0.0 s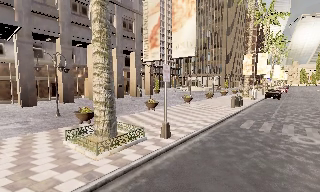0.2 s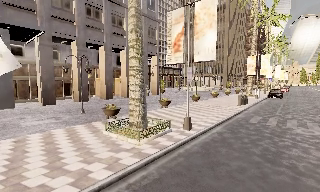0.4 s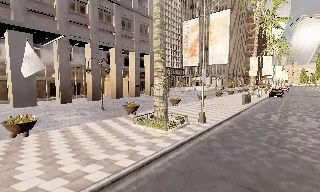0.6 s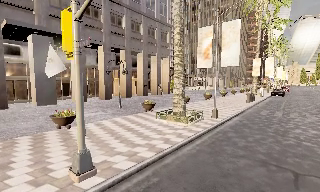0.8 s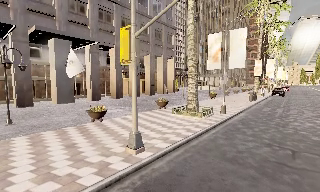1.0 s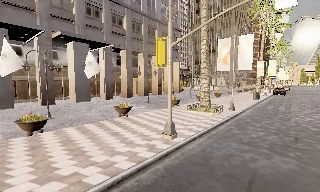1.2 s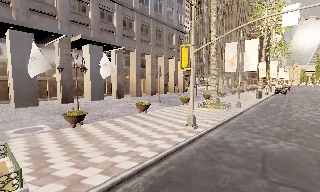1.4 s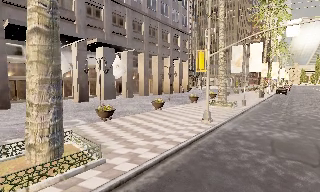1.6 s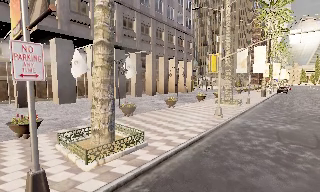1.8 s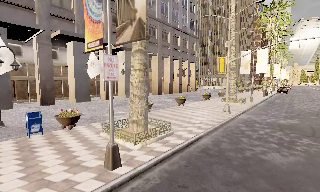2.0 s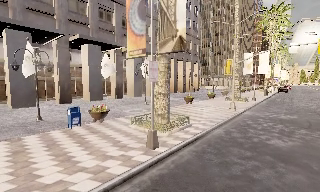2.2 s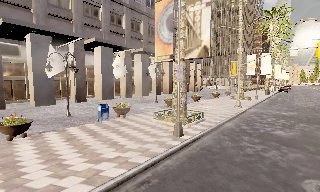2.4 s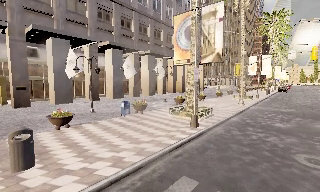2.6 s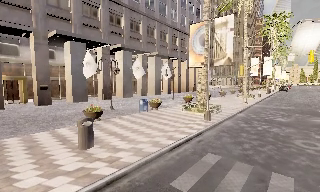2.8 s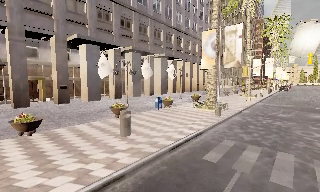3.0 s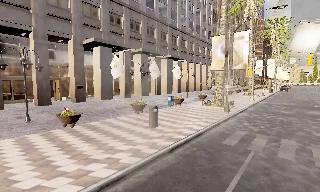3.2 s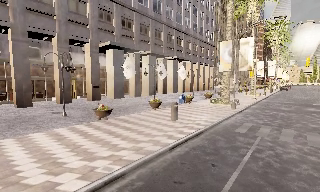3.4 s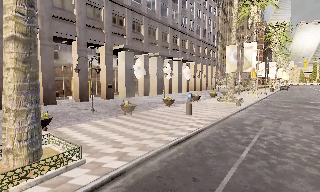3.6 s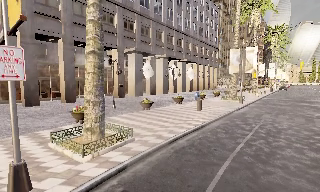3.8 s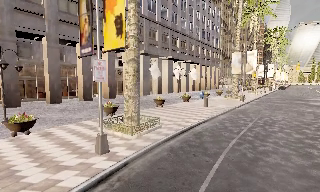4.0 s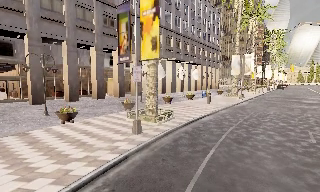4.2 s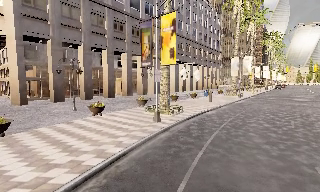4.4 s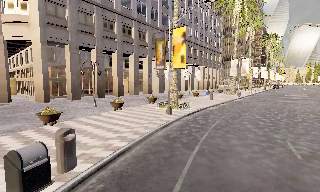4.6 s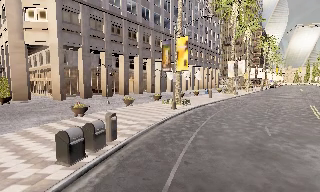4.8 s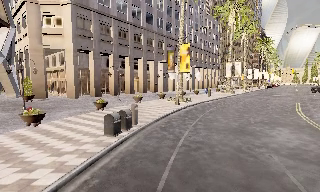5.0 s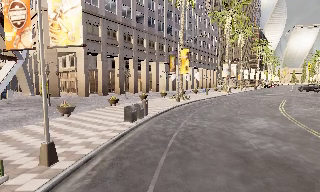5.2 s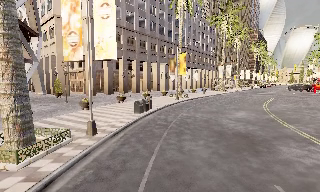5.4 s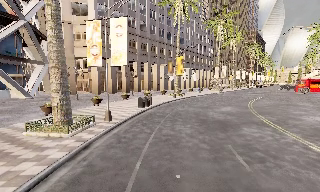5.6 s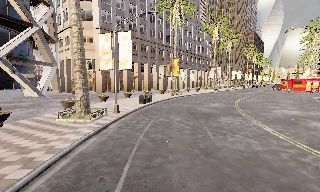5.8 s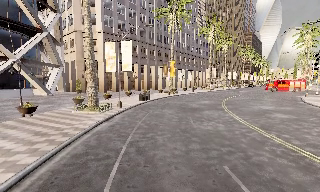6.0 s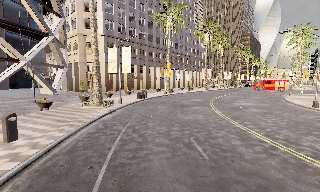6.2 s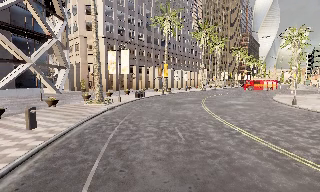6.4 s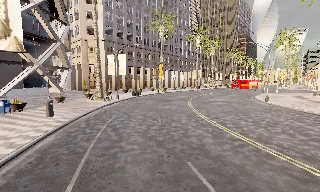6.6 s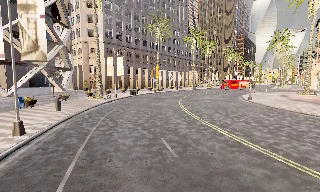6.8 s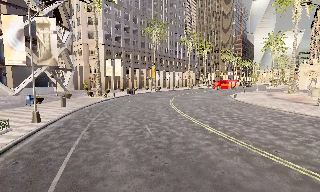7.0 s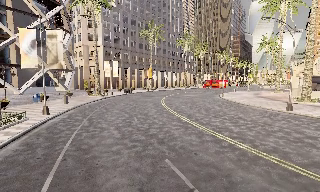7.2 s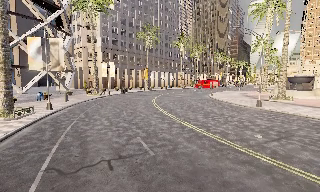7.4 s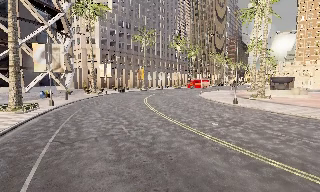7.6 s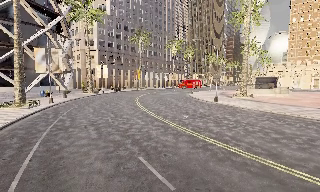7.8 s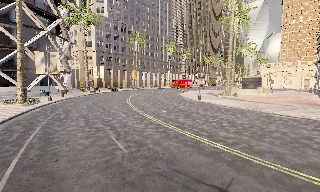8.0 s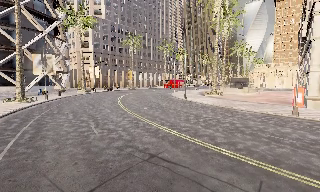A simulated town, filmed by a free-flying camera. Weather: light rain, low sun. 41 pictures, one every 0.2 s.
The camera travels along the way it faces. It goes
backward.
0.0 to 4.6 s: The camera travels backward and to its left, about 45 m, so what stands in front gets smaller.
4.6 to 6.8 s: The camera travels backward, about 30 m, so what stands in front gets smaller.
6.8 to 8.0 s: The camera travels backward and to its right, about 16 m, so what stands in front gets smaller.
The film runs forward here.
